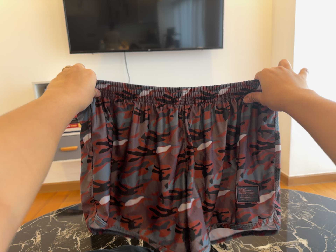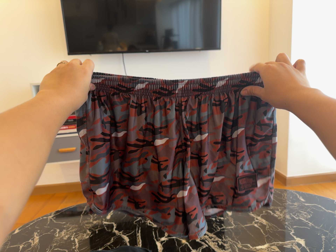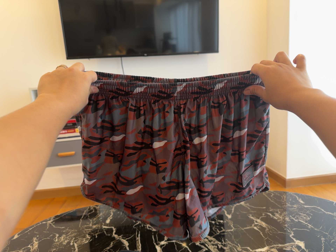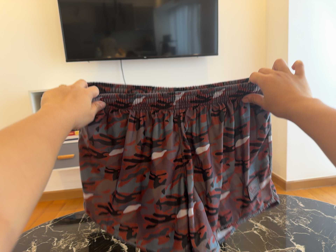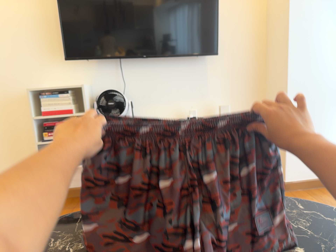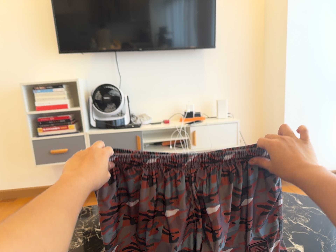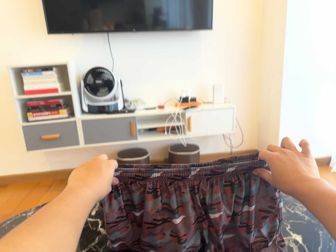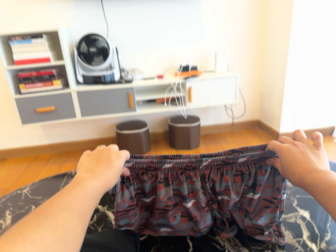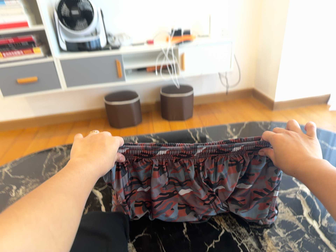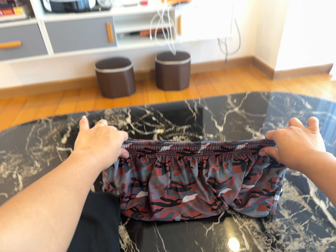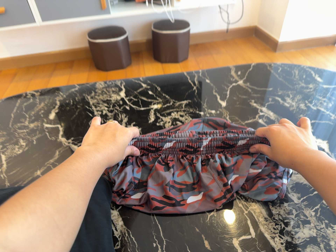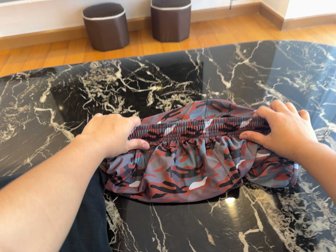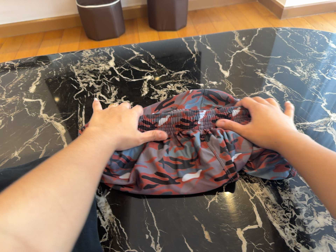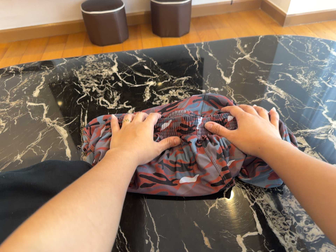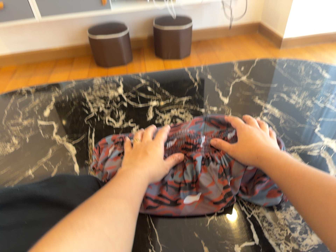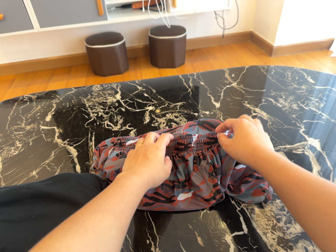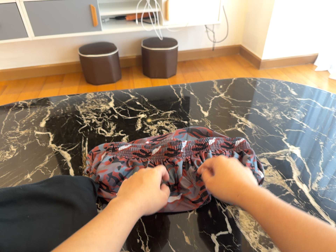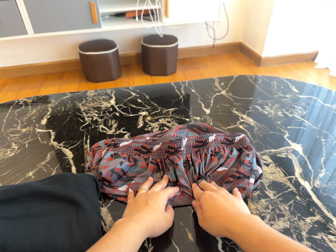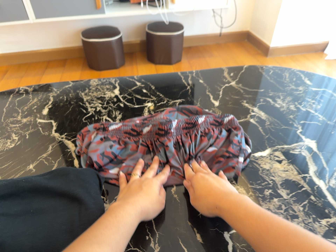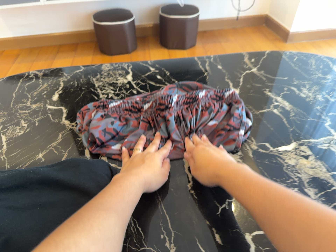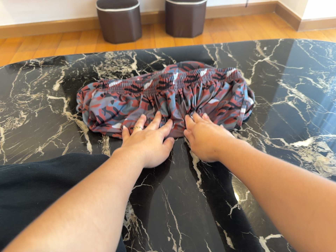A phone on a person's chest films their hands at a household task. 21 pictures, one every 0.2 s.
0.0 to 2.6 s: The camera travels forward, about 40 cm. Its aim tips toward the bottom of its view by about 35 degrees, and the scene shifts upward.
2.6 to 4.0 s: The camera shifts only a little, or ends up much as it began.
The film runs backward here.
